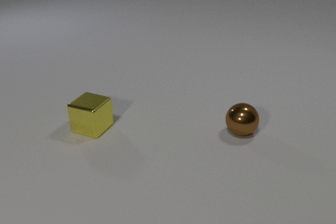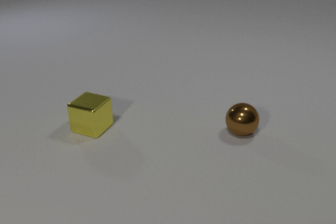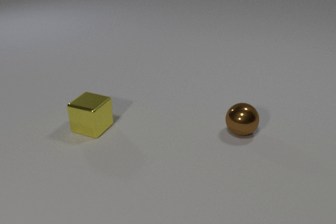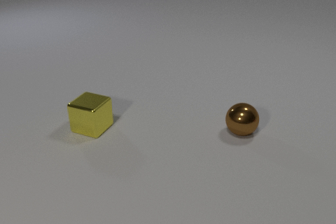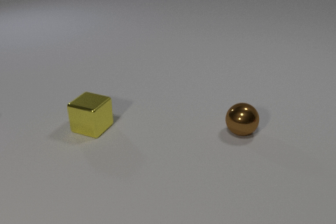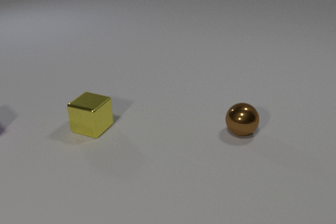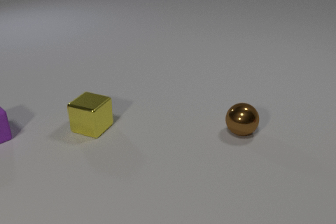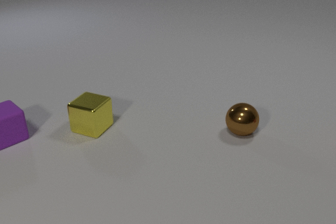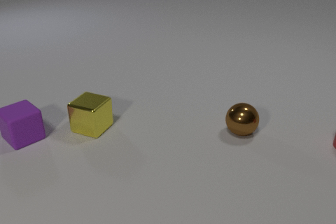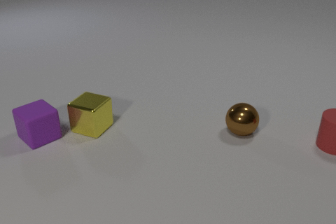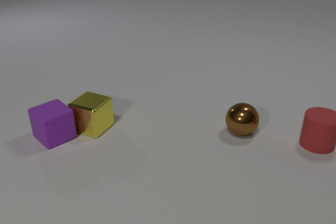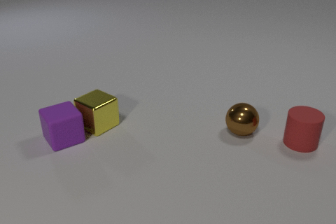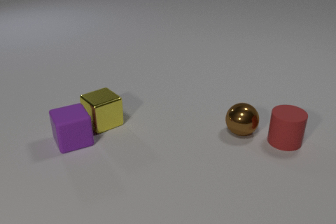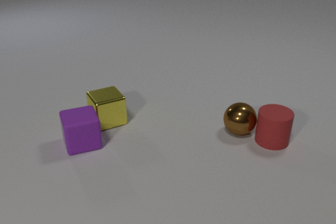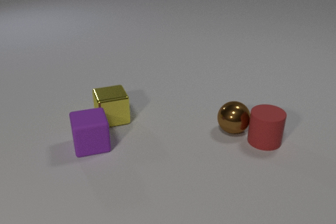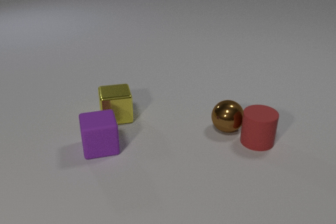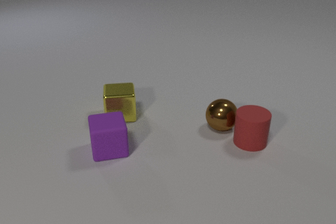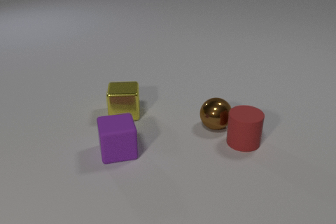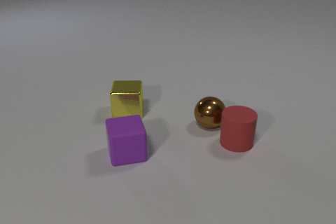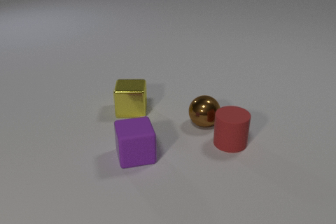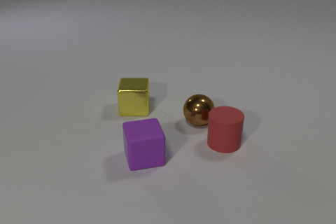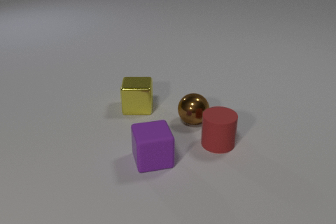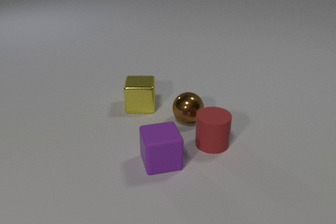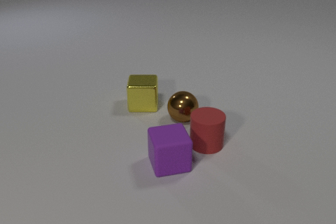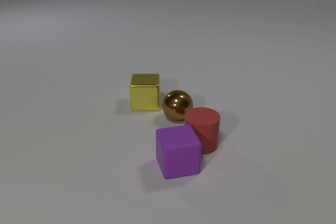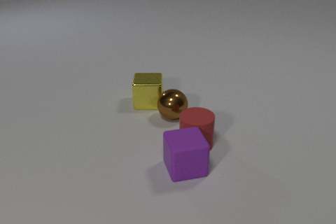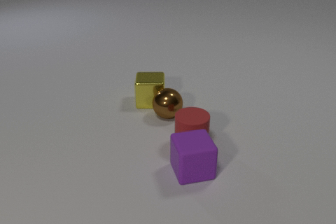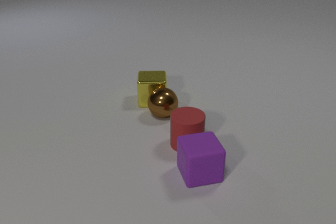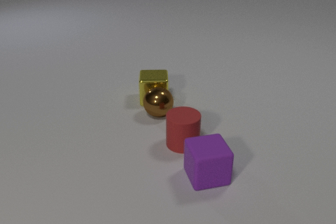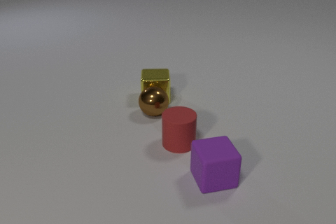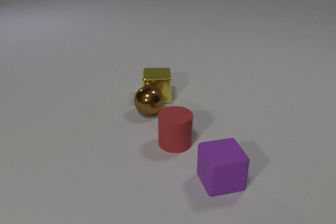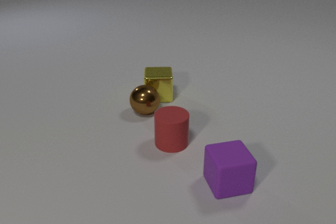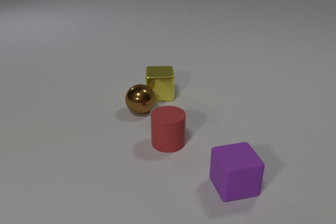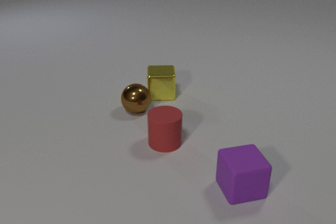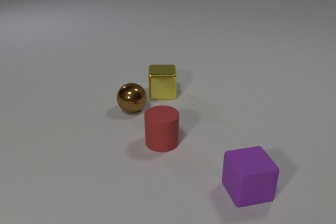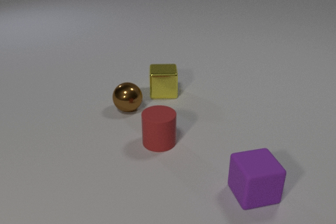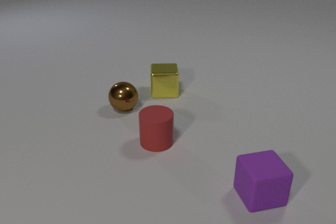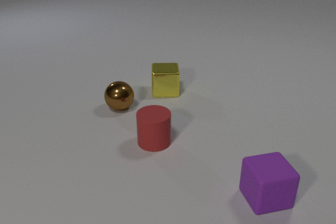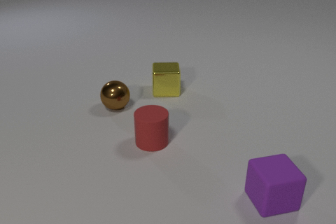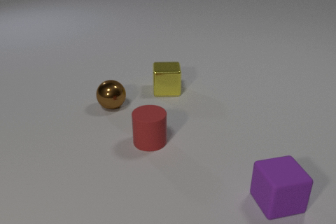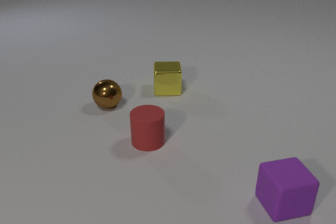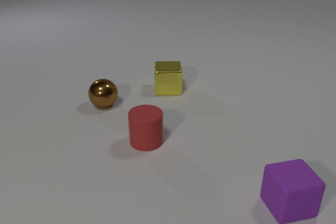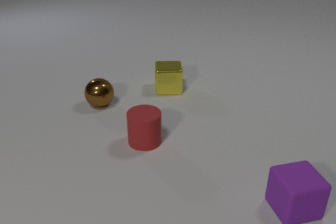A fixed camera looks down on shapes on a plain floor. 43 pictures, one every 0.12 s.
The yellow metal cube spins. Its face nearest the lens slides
to the left.
The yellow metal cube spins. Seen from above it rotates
clockwise.
0.00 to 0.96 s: The purple rubber cube comes in at the left edge, slides to the right.
0.96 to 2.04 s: The red rubber cylinder slides to the left. The purple rubber cube slides to the right and toward the camera, spins clockwise seen from above by about 30 degrees, its near face sliding to the left. The yellow metal cube slides to the right and away from the camera, spins so that its near face slides to the left, clockwise seen from above. The brown metal sphere rolls to the left. The purple rubber cube and the yellow metal cube collide. The red rubber cylinder and the brown metal sphere collide.
2.04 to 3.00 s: The red rubber cylinder slides to the left. The purple rubber cube slides to the right and toward the camera. The yellow metal cube slides to the right and away from the camera. The brown metal sphere rolls to the left. The red rubber cylinder and the purple rubber cube collide.
3.00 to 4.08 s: The red rubber cylinder slides to the left. The purple rubber cube slides to the right and toward the camera. The yellow metal cube slides away from the camera and to the right. The brown metal sphere rolls to the left. The yellow metal cube and the brown metal sphere collide.
4.08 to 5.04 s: The red rubber cylinder slides to the left. The purple rubber cube slides to the right. The yellow metal cube slides away from the camera and to the right. The brown metal sphere rolls to the left and away from the camera.
Are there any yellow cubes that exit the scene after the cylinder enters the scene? no.
What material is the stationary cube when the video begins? metal.
How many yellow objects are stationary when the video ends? 0.
